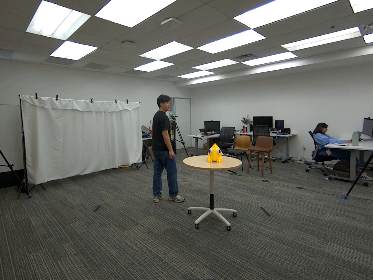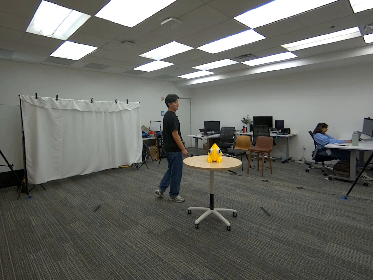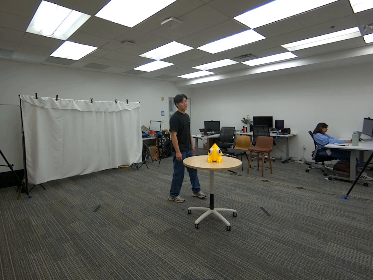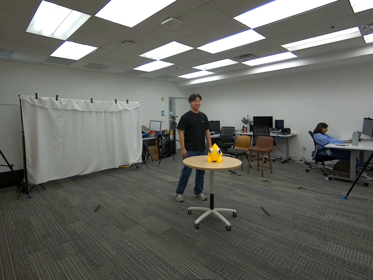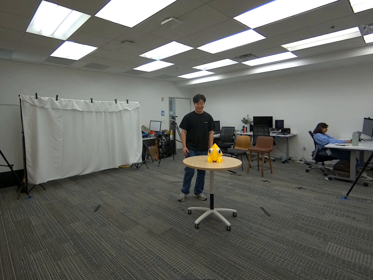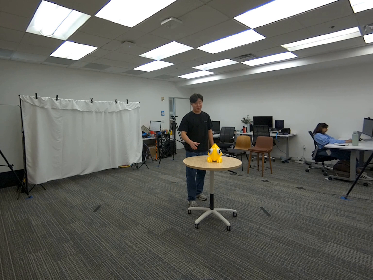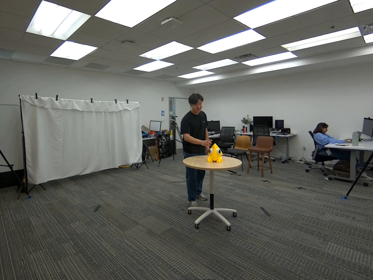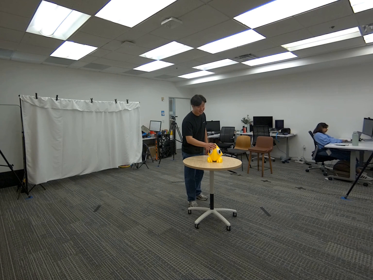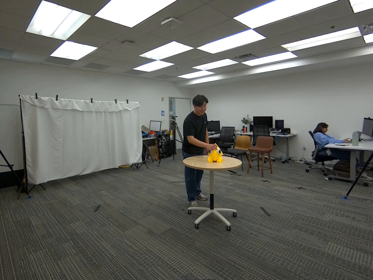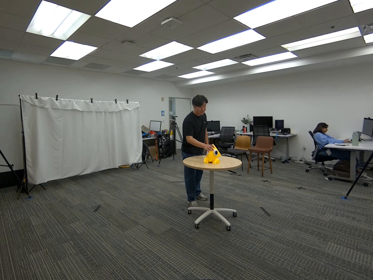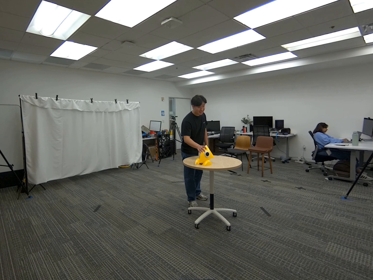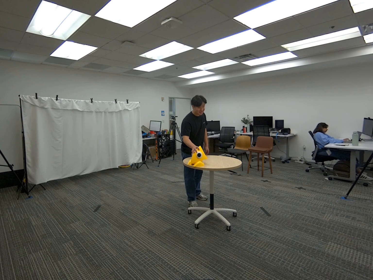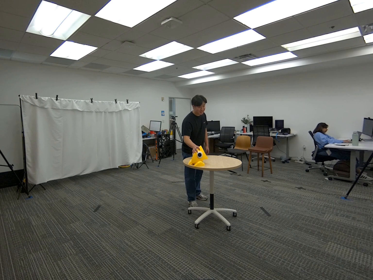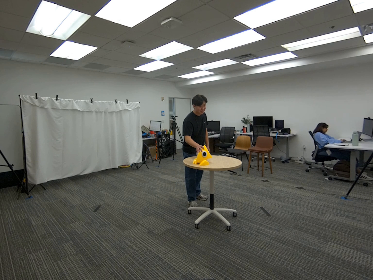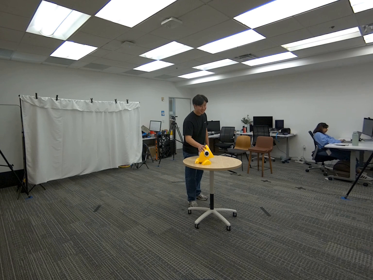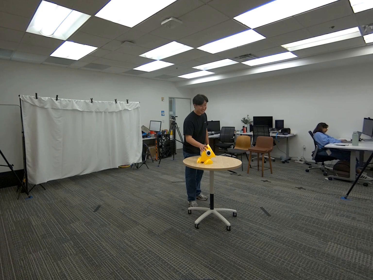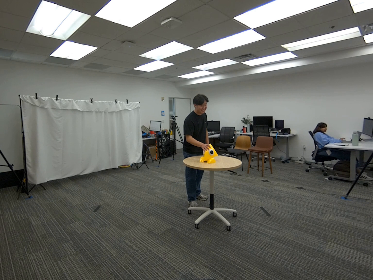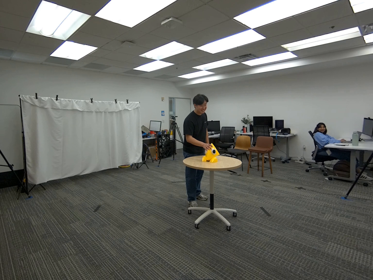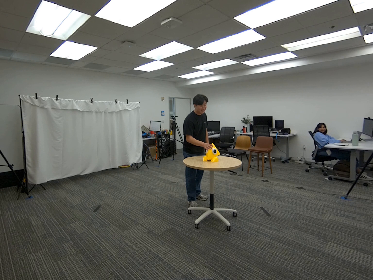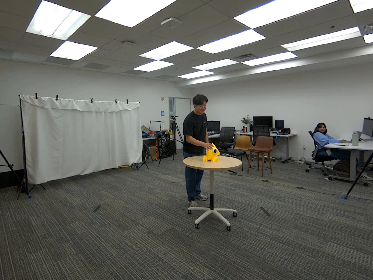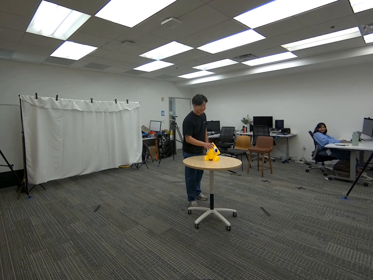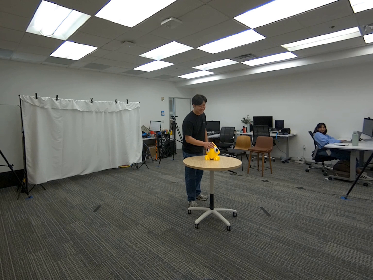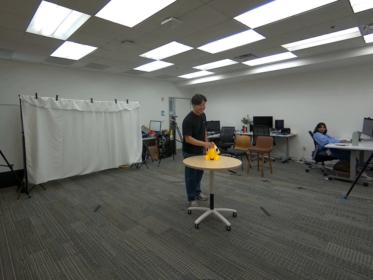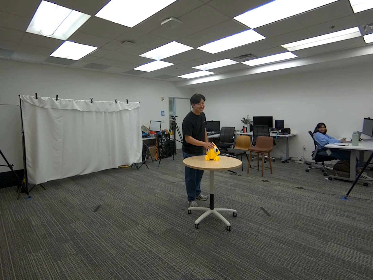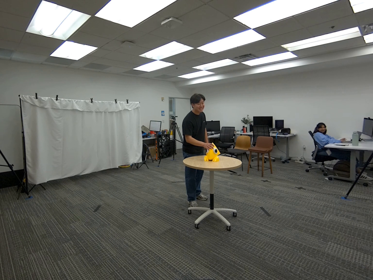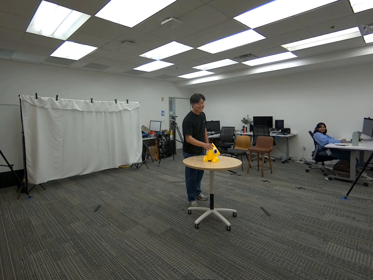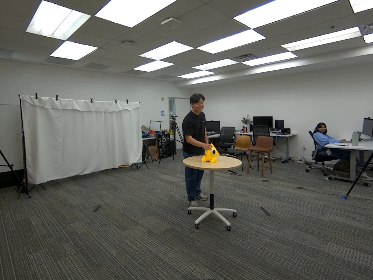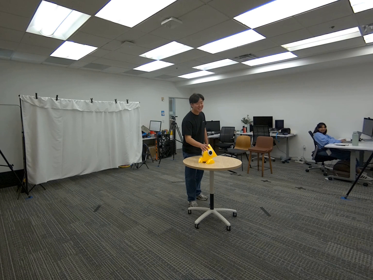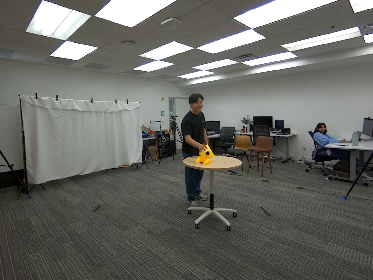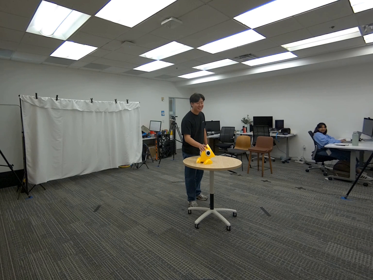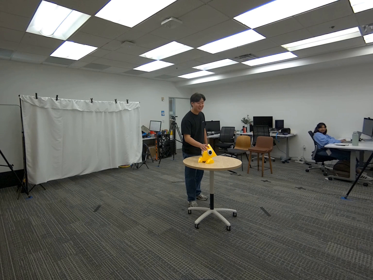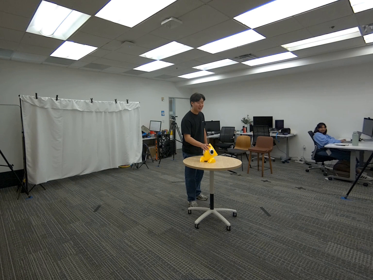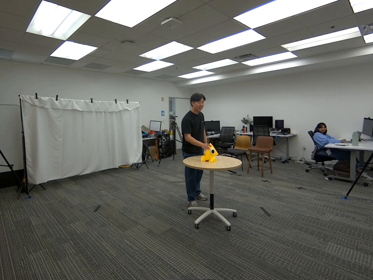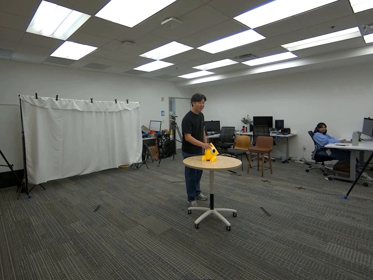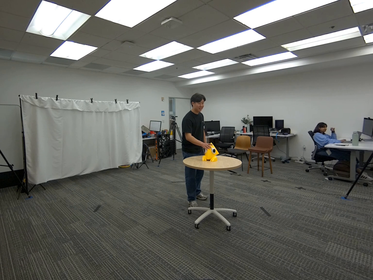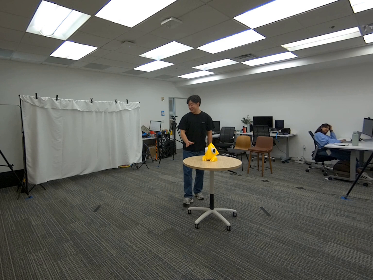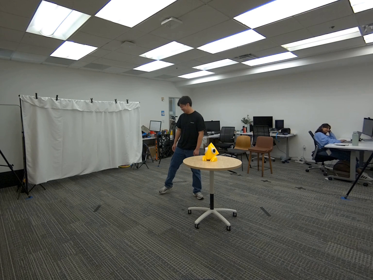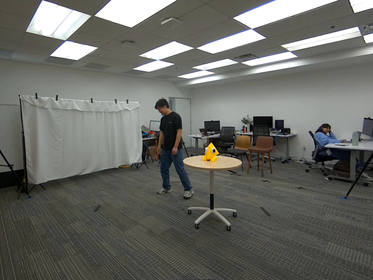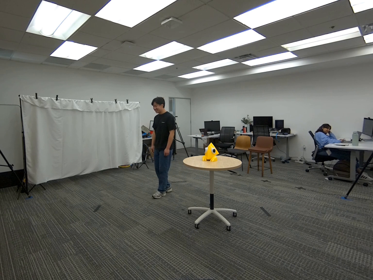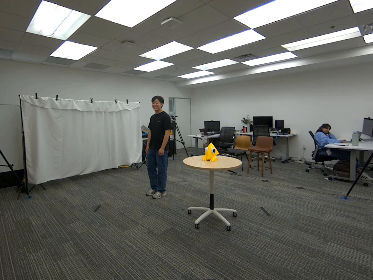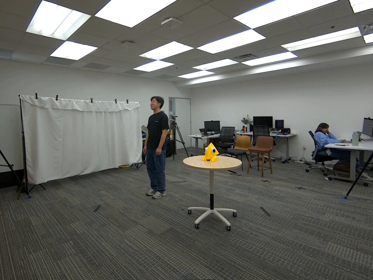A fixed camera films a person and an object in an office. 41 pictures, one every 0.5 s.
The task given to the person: Walk over to the yellow toy on the round table and slide it back and forth across the round table using your right hand. Step away from the table when finished.
